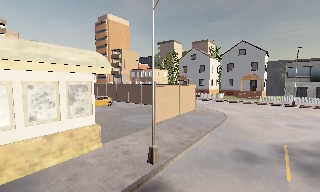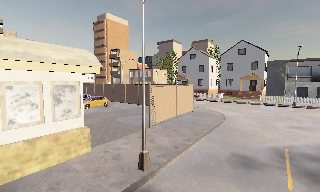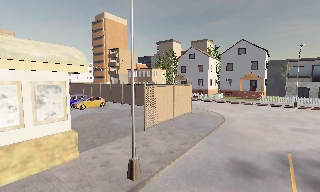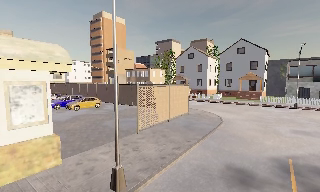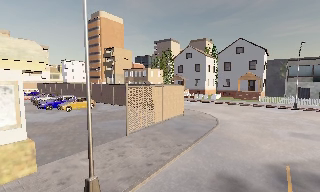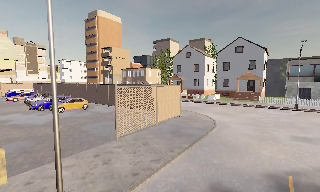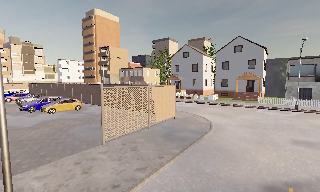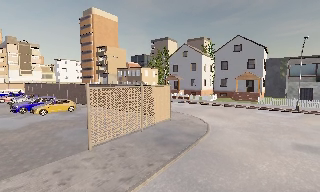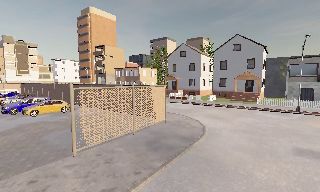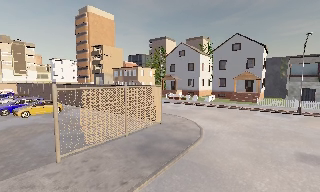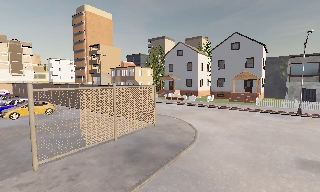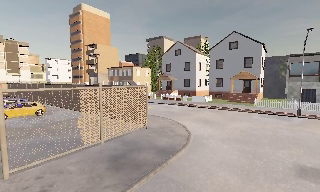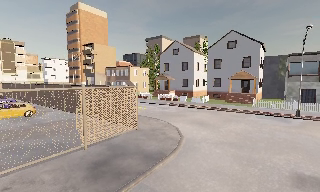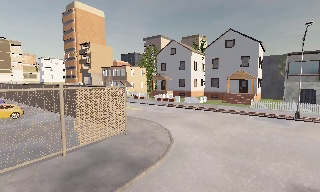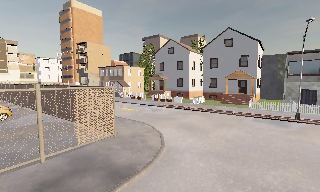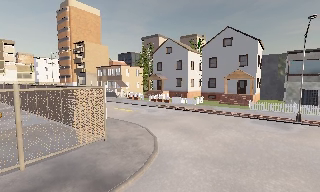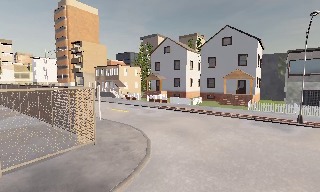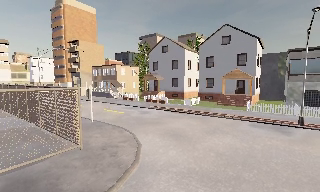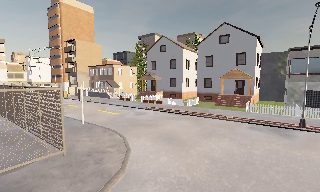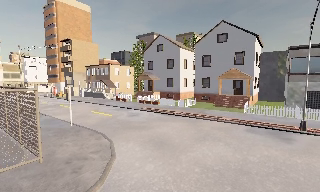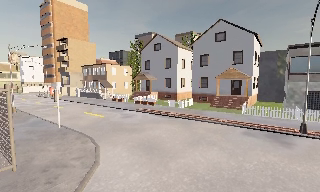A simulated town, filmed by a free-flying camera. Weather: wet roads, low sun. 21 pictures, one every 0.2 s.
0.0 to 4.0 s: The camera travels forward and to its right, about 16 m, so what stands in front looms larger.
The film runs backward here.
